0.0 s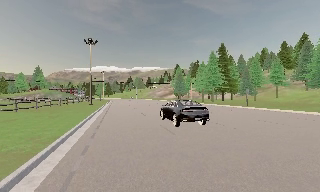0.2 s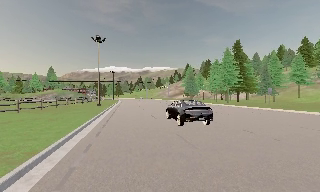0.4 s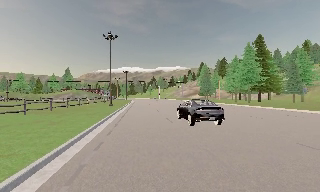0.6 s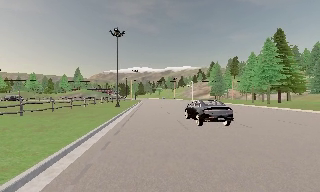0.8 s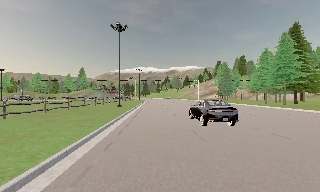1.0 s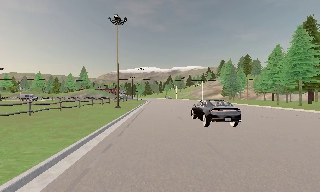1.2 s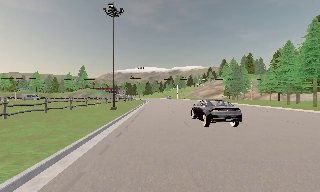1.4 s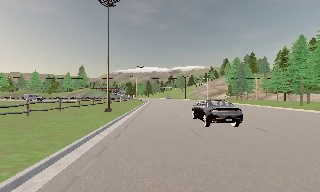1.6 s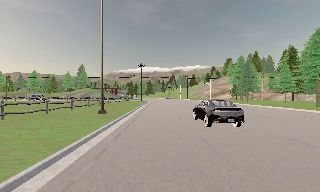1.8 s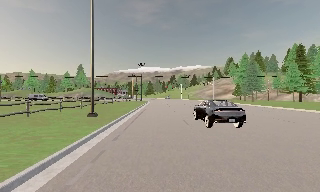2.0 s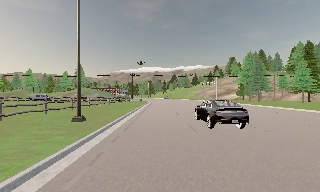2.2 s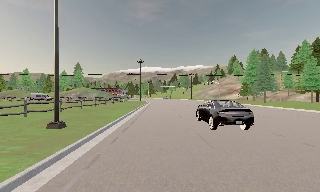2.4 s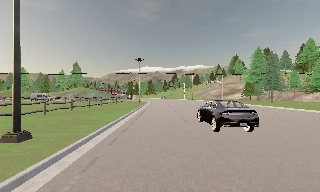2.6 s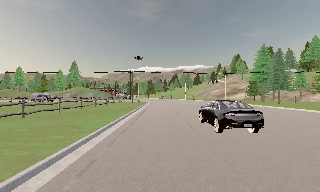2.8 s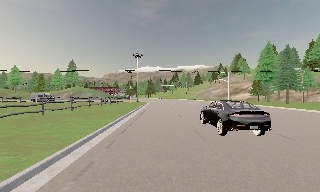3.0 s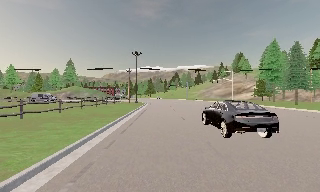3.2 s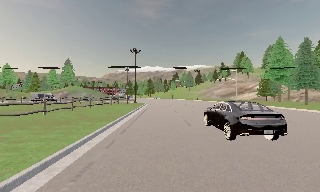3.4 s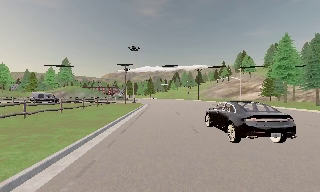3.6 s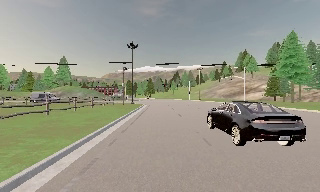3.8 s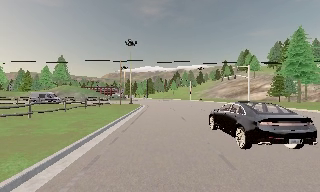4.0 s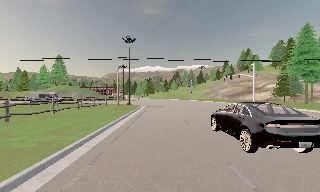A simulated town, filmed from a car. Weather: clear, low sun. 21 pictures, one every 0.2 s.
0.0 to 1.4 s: The camera swings to its left by about 15 degrees, and the scene slides to the right. It travels forward, about 15 m, so what stands in front looms larger.
1.4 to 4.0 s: The camera travels forward, about 25 m, so what stands in front looms larger.
The film runs forward here.
